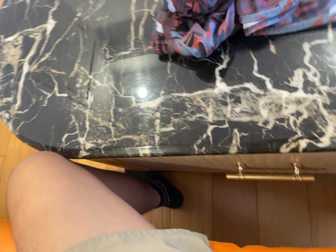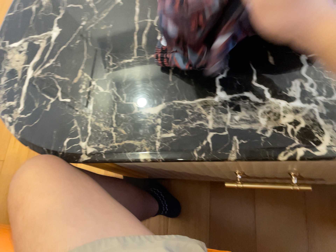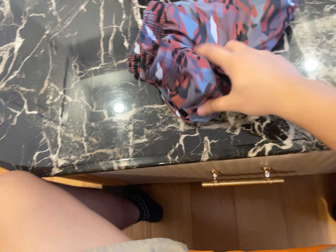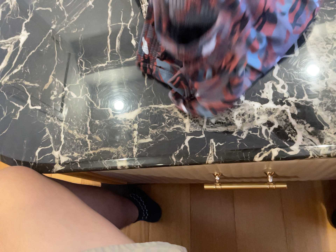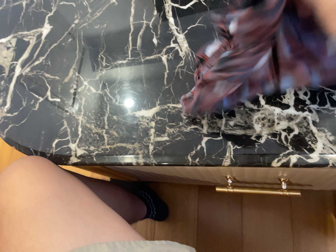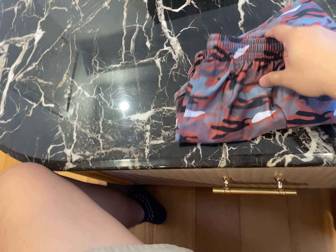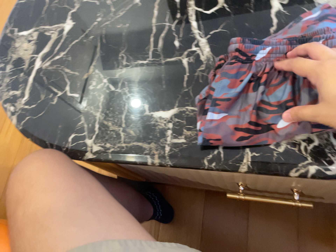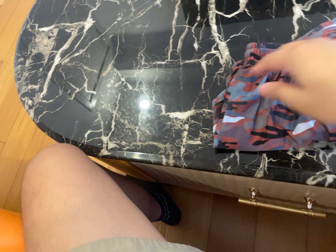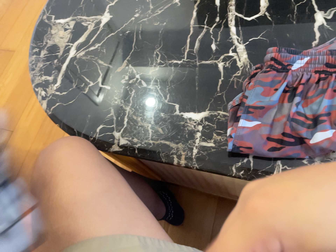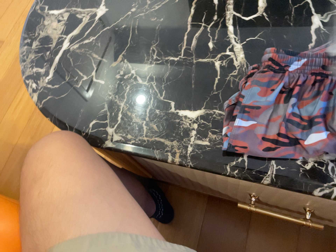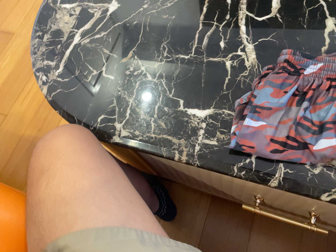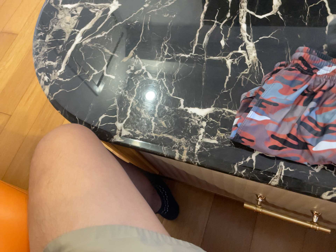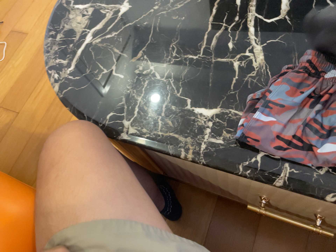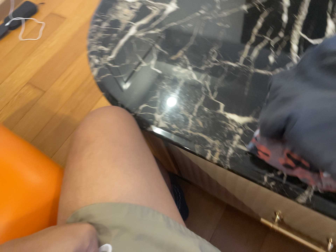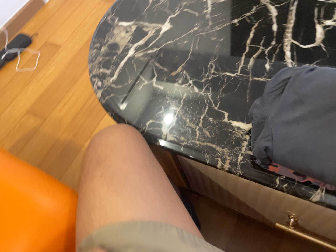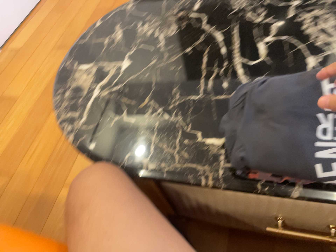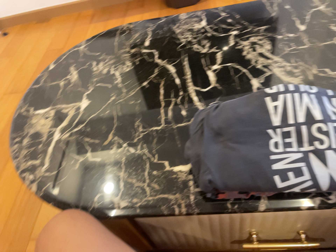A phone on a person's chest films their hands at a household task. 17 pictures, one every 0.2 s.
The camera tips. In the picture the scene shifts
downward.
0.0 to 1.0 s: The camera shifts only a little, or ends up much as it began.
1.0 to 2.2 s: The camera travels to its left, about 7 cm, so close, fixed things drift to the right. It rolls about its line of sight by about 15 degrees, and the scene rotates clockwise.
2.2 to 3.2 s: The camera pans to its right by about 15 degrees. It travels to its left and backward, about 10 cm. Its aim tips toward the top of its view by about 20 degrees, and the scene shifts downward. It rolls about its line of sight by about 10 degrees, and the scene rotates counterclockwise.
The film runs backward here.
